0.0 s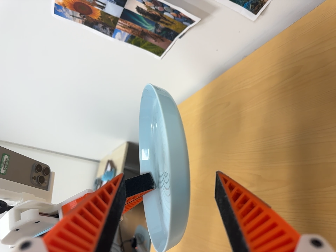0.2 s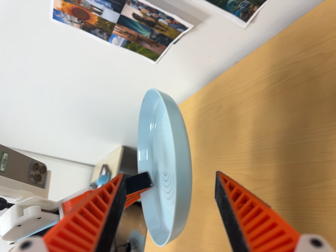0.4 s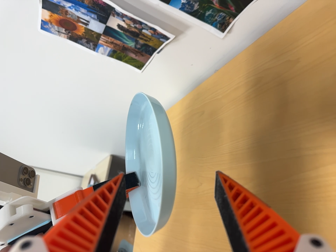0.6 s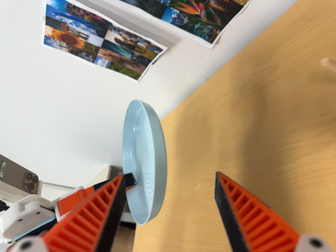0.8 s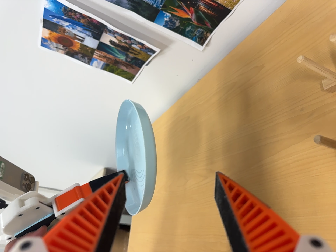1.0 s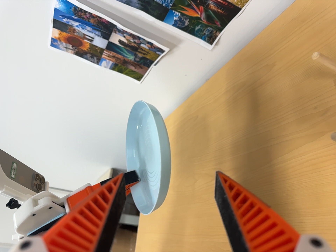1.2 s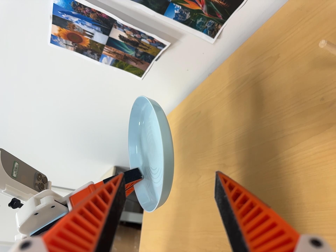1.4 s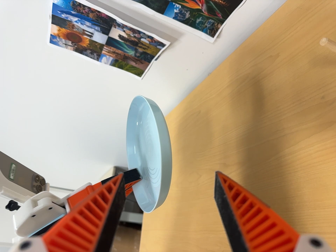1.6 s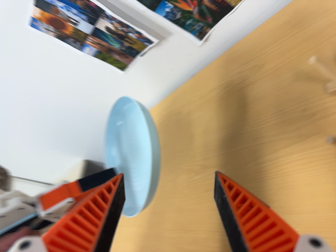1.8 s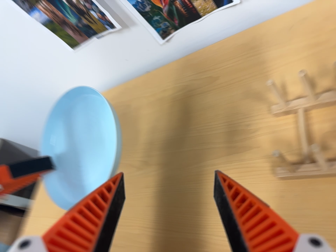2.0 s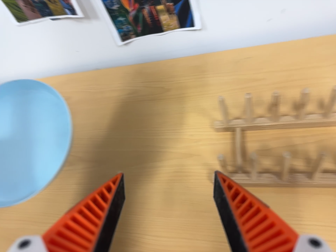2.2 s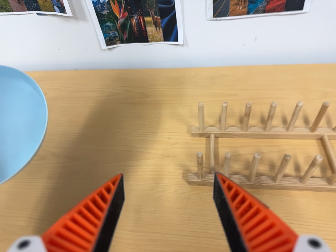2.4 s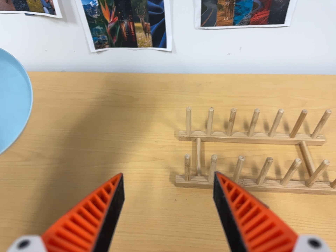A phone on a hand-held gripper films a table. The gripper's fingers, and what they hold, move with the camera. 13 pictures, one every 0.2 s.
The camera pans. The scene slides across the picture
to the left.
The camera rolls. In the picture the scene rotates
clockwise.
0.0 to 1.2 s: The camera travels backward and toward the bottom of its view, about 12 cm, so what stands in front gets smaller.
1.2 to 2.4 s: The scene slides to the left, as the camera pans about 55 degrees to its right. It travels to its left and toward the bottom of its view, about 18 cm. Its aim tips toward the top of its view by about 10 degrees. It rolls about its line of sight by about 30 degrees, and the scene rotates clockwise.
The film runs backward here.
